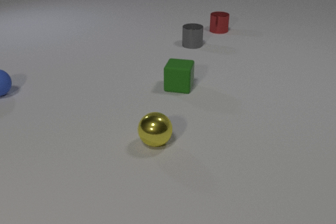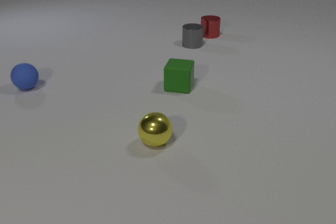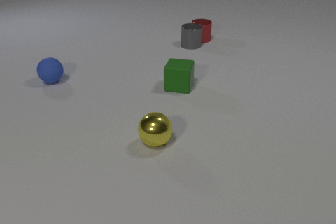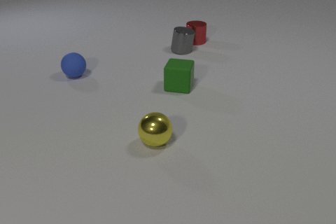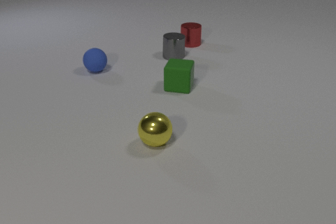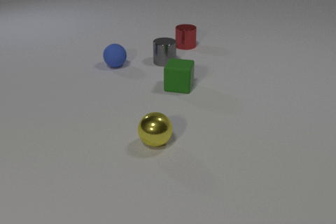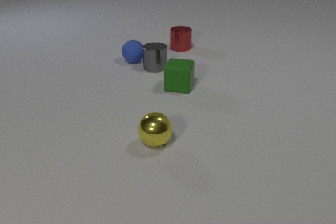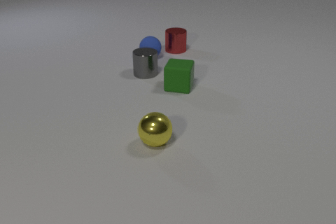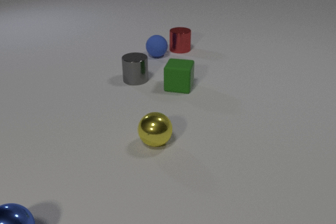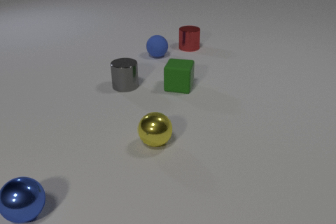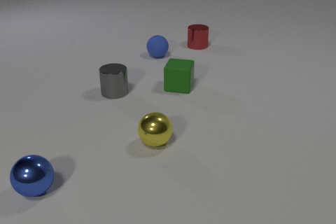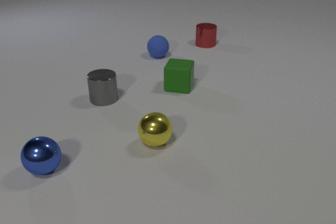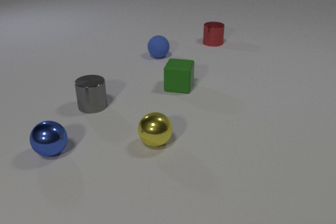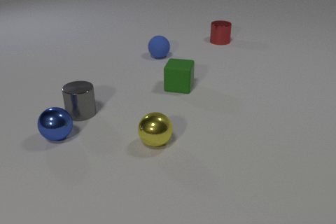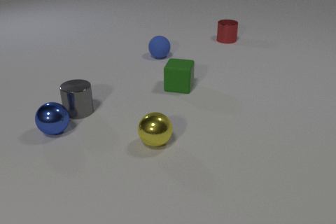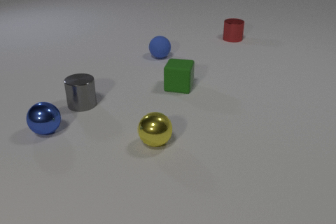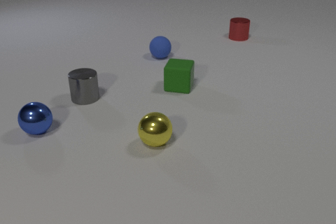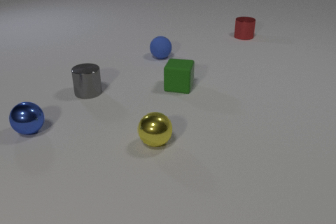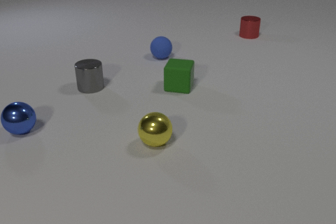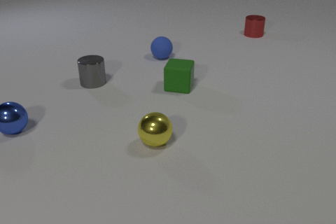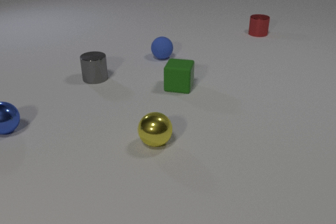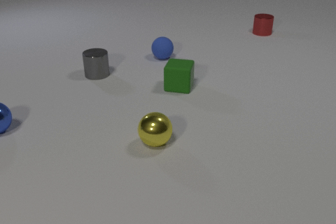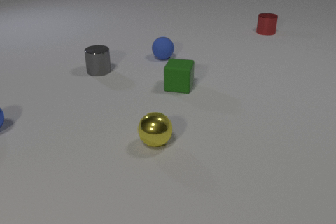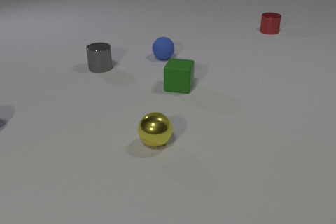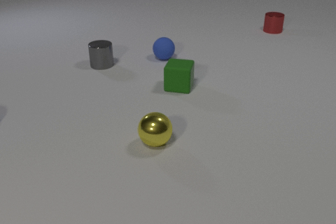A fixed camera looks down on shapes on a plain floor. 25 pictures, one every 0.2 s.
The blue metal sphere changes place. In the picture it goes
away from the camera.
The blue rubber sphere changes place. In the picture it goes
to the right.
0.0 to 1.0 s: The red metal cylinder slides toward the camera and to the left. The gray metal cylinder slides toward the camera and to the left. The blue rubber sphere rolls to the right. The red metal cylinder and the gray metal cylinder collide.
1.0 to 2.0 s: The red metal cylinder slides to the right. The gray metal cylinder slides toward the camera and to the left. The blue rubber sphere rolls to the right and away from the camera. The blue metal sphere comes in at the bottom edge, rolls away from the camera. The red metal cylinder and the blue rubber sphere collide.
2.0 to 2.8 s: The red metal cylinder slides to the right and away from the camera. The gray metal cylinder slides to the left and toward the camera. The blue metal sphere rolls away from the camera. The gray metal cylinder and the blue metal sphere collide.
2.8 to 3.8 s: The red metal cylinder slides to the right and away from the camera. The gray metal cylinder slides away from the camera. The blue metal sphere rolls to the left.
3.8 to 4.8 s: The red metal cylinder slides to the right and away from the camera. The gray metal cylinder slides away from the camera. The blue metal sphere rolls to the left and away from the camera, leaves at the left edge.
Are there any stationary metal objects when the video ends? yes.
What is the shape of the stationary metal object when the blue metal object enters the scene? sphere.
How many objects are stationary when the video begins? 3.
